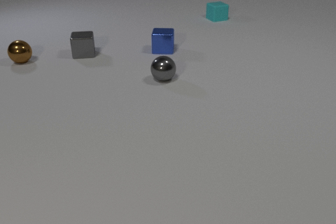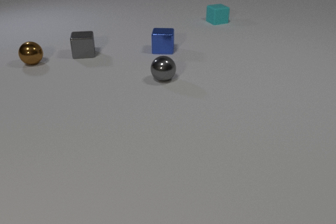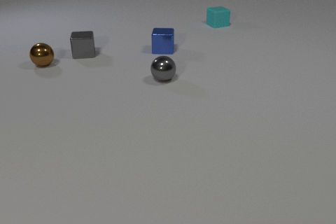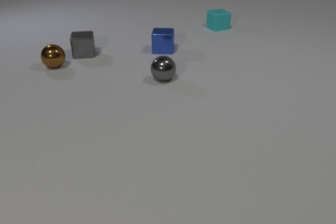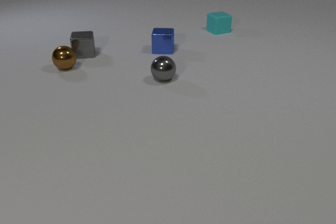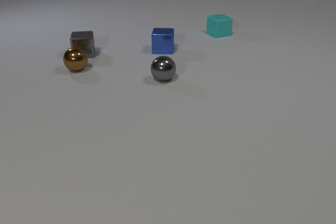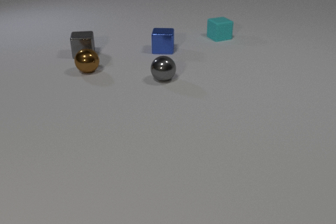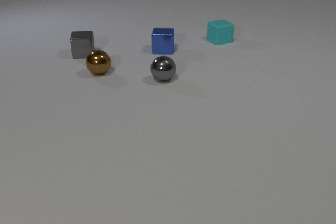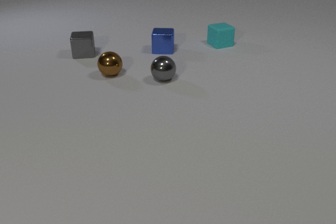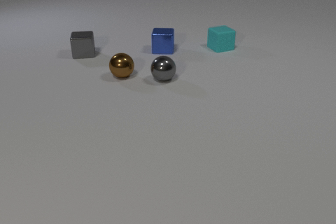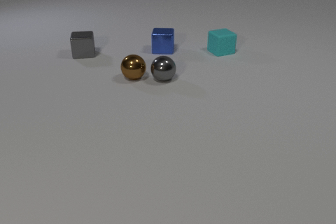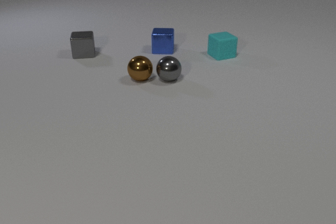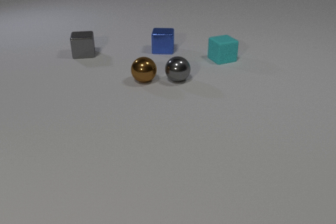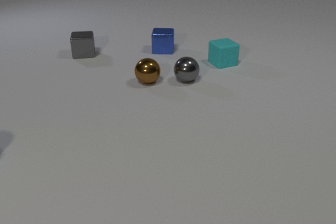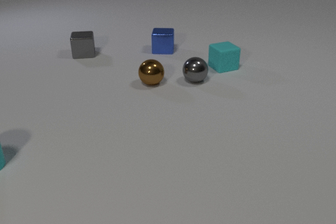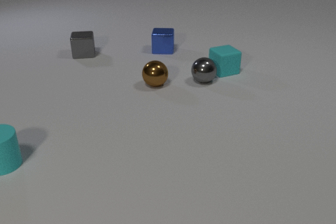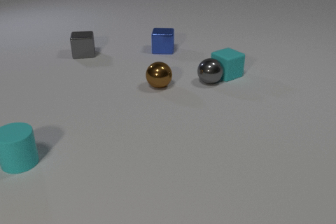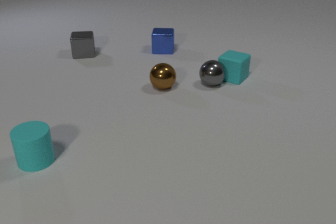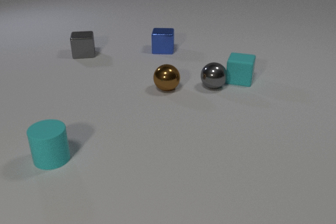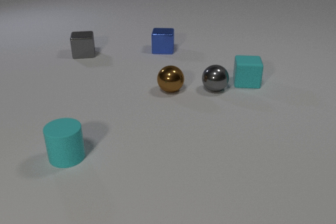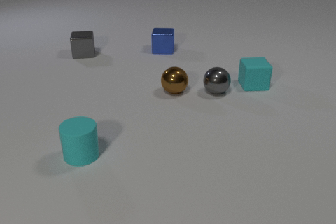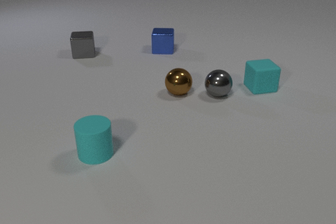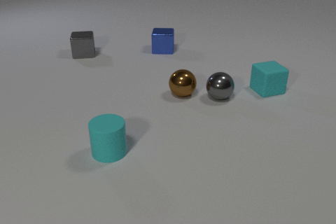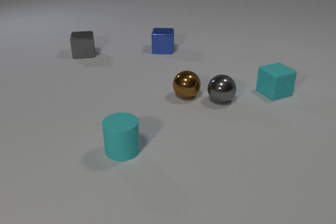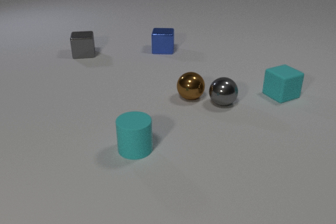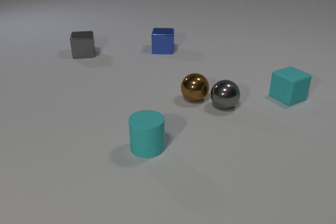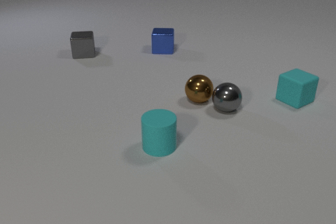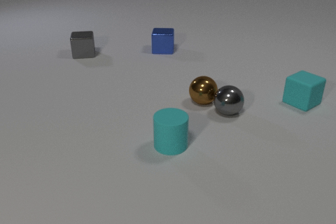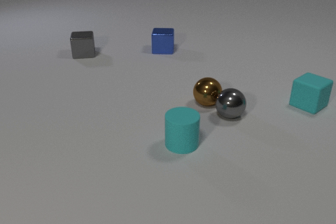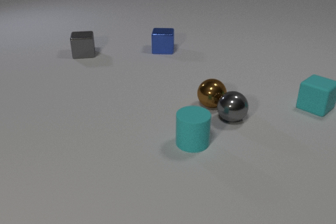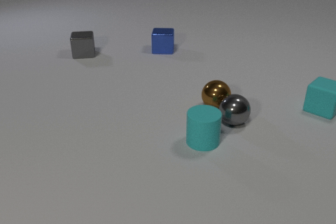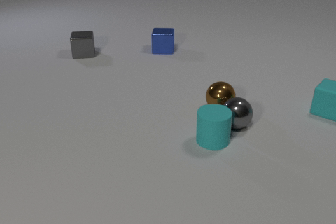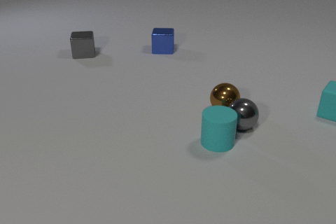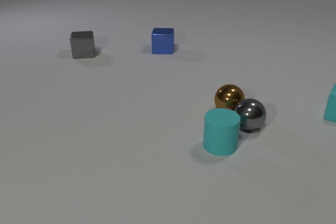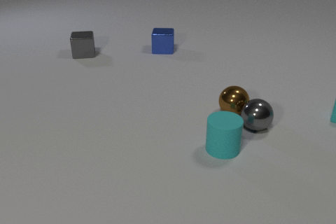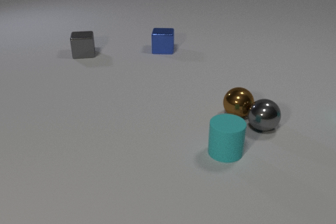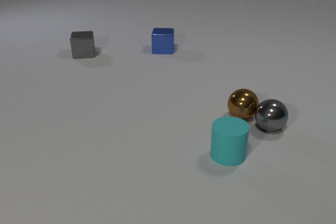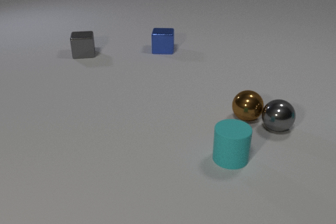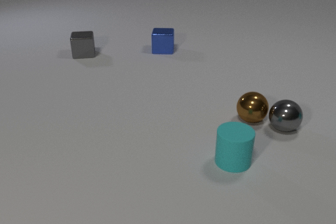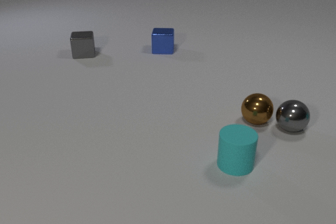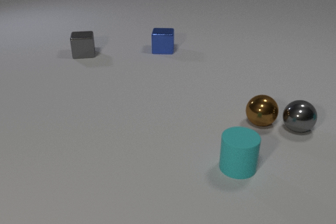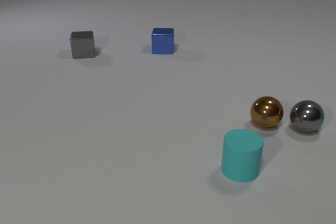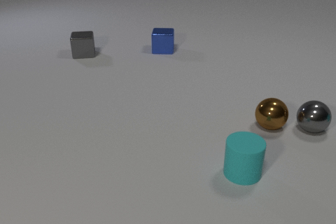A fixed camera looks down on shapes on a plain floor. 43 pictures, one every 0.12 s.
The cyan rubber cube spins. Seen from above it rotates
counterclockwise.
The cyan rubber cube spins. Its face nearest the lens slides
to the right.
0.00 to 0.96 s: The brown metal sphere rolls to the right and toward the camera. The cyan rubber cube slides toward the camera.
0.96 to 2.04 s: The brown metal sphere rolls to the right and toward the camera. The gray metal sphere rolls to the right. The cyan rubber cube slides toward the camera, spins counterclockwise seen from above by about 30 degrees, its near face sliding to the right. The cyan rubber cylinder comes in at the left edge, slides to the right. The brown metal sphere and the gray metal sphere collide. The gray metal sphere and the cyan rubber cube collide.
2.04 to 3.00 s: The brown metal sphere rolls to the right and toward the camera. The gray metal sphere rolls toward the camera. The cyan rubber cube slides to the right and toward the camera, spins so that its near face slides to the right, counterclockwise seen from above. The cyan rubber cylinder slides to the right.
3.00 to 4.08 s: The brown metal sphere rolls to the right and toward the camera. The gray metal sphere rolls toward the camera and to the right. The cyan rubber cube slides to the right and toward the camera, spins counterclockwise seen from above by about 30 degrees, its near face sliding to the right. The cyan rubber cylinder slides to the right. The gray metal sphere and the cyan rubber cylinder collide.
4.08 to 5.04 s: The brown metal sphere rolls to the right and toward the camera. The gray metal sphere rolls to the right. The cyan rubber cube leaves at the right edge. The cyan rubber cylinder slides toward the camera and to the right.
What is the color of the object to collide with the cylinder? gray.
Are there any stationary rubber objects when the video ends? no.
How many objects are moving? 4.
